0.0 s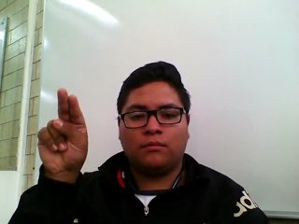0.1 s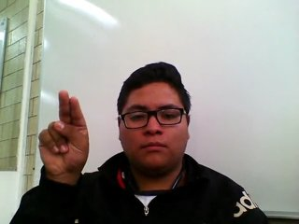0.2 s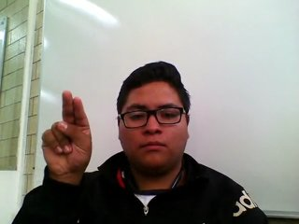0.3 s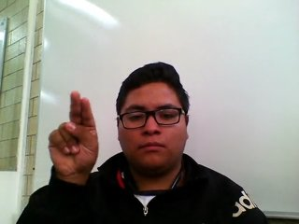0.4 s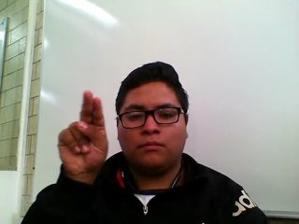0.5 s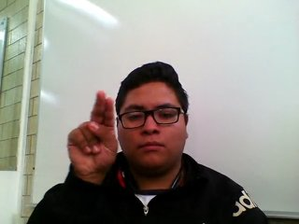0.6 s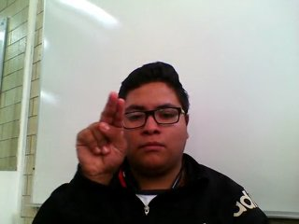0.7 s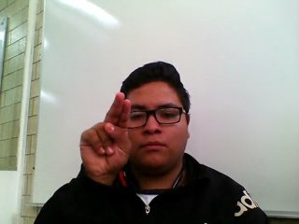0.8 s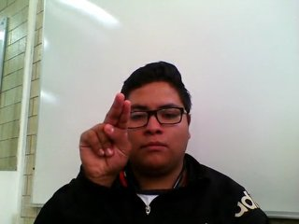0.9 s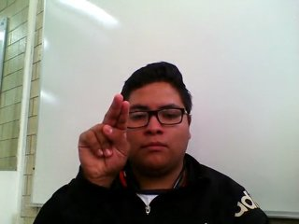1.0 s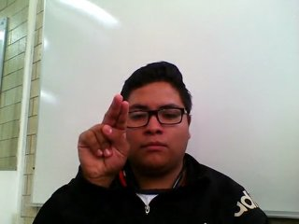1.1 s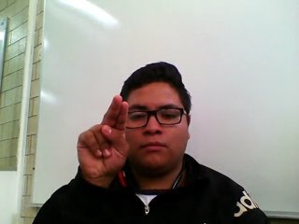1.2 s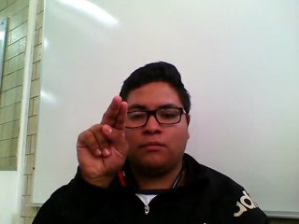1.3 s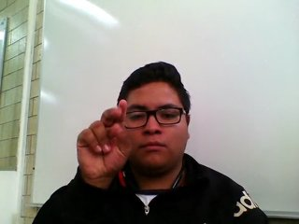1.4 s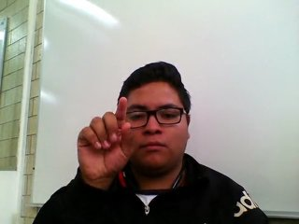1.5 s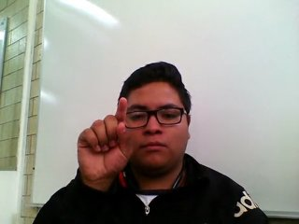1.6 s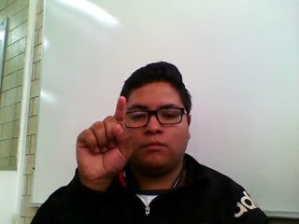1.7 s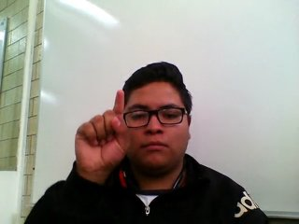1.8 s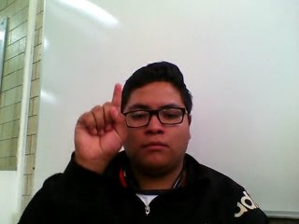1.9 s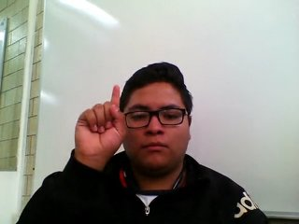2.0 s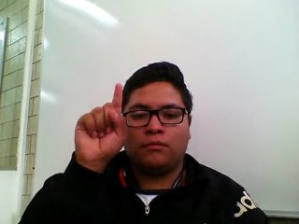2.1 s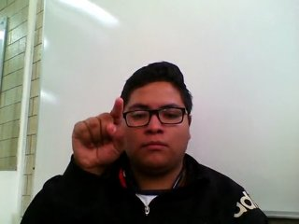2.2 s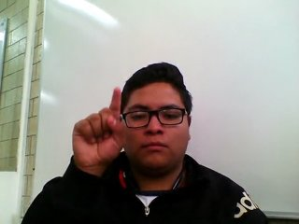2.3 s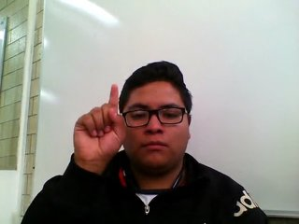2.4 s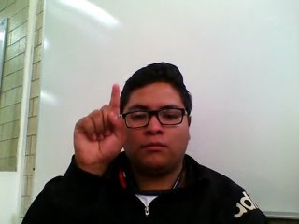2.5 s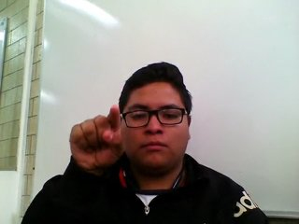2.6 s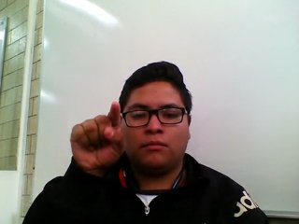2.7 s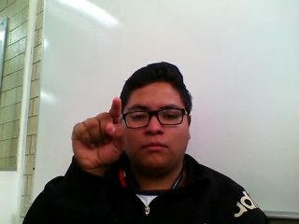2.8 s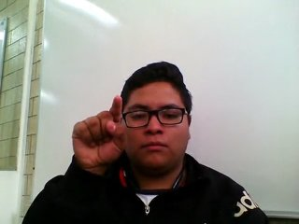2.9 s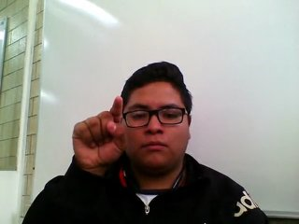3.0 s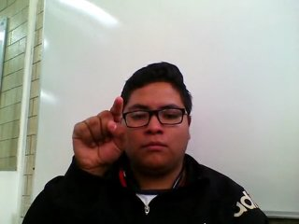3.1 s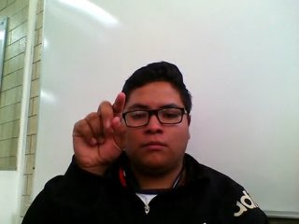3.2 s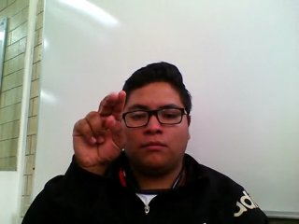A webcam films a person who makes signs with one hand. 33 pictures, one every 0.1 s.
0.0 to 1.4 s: Pointing with two fingers.
1.5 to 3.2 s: Double click with one finger.
